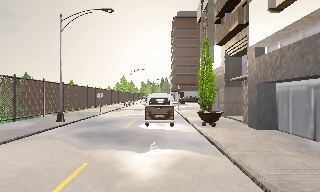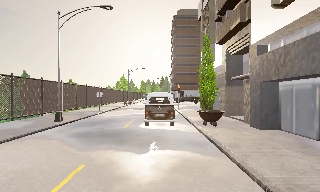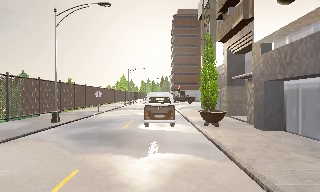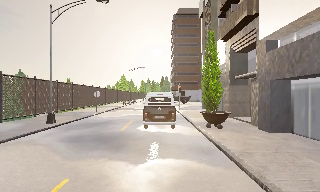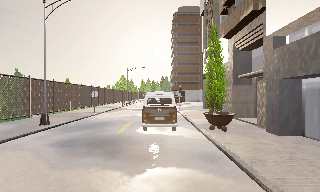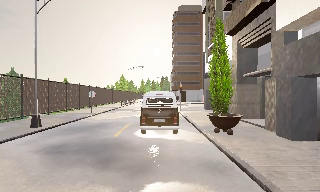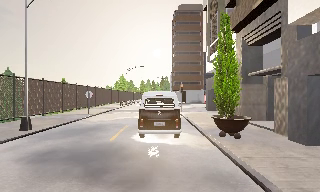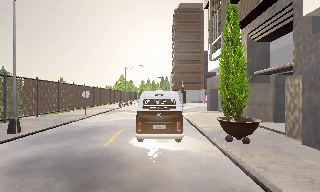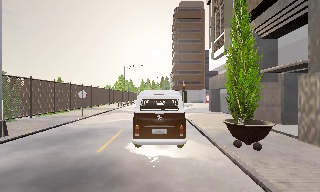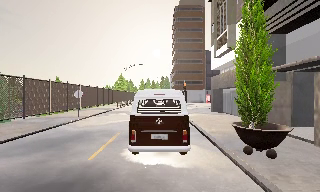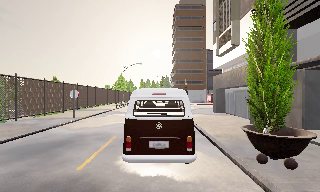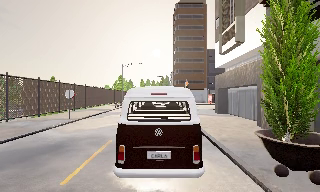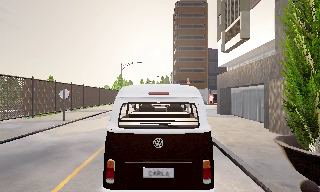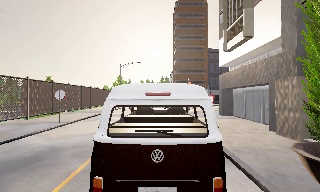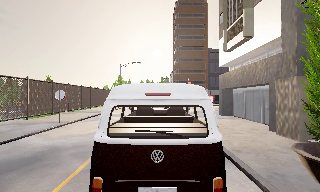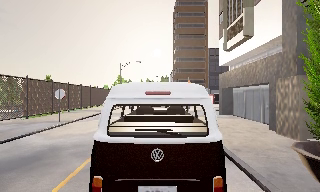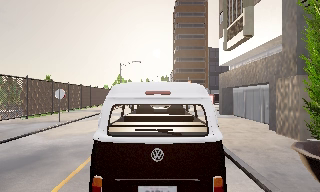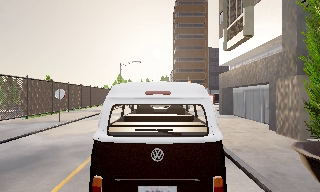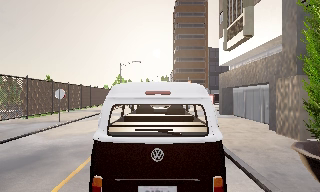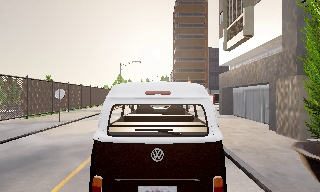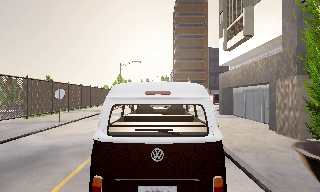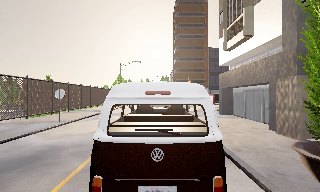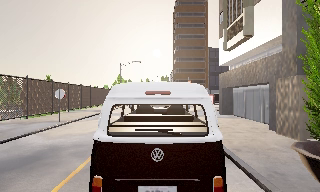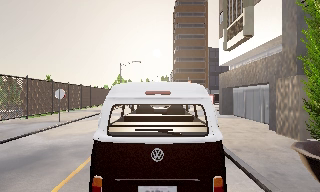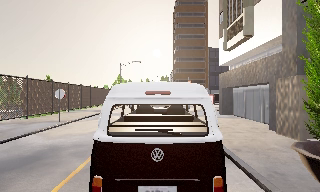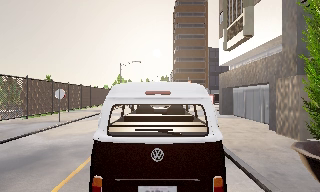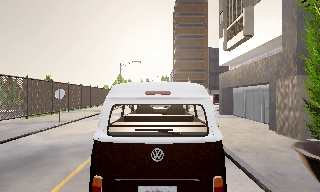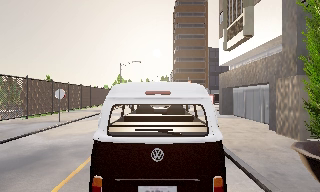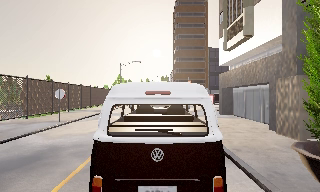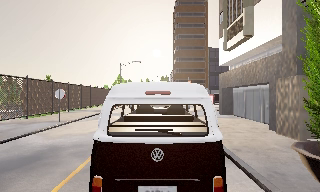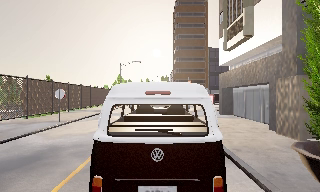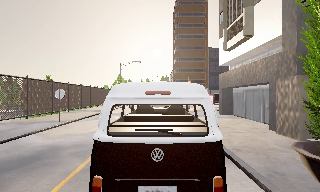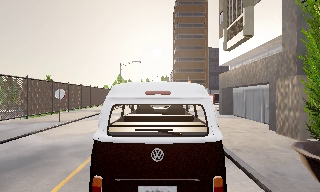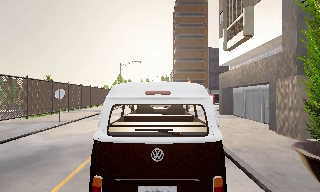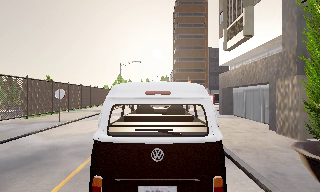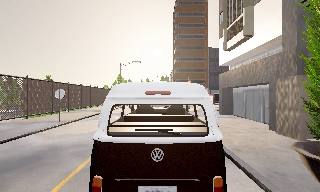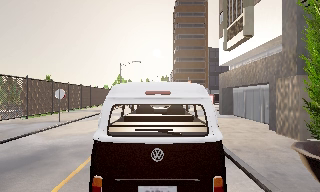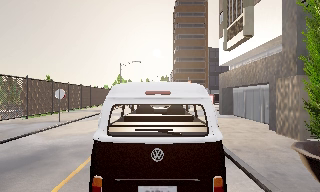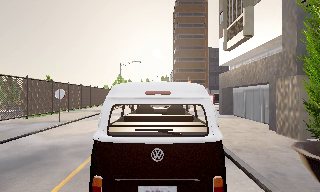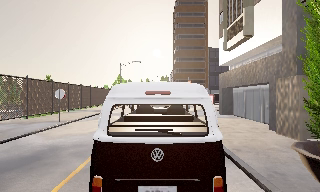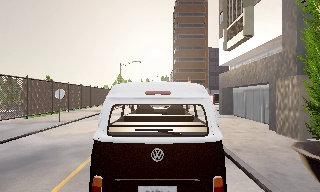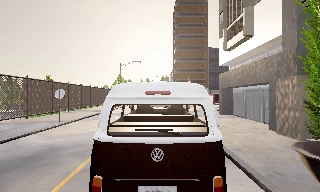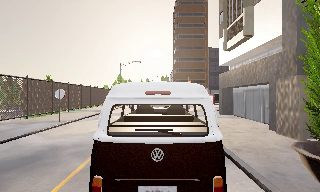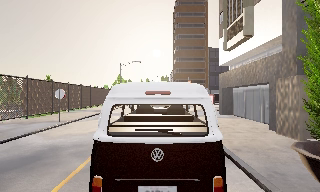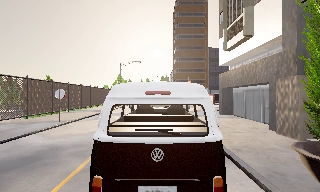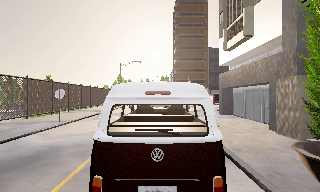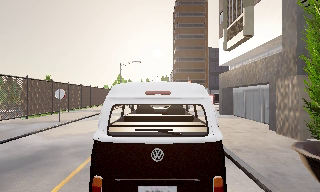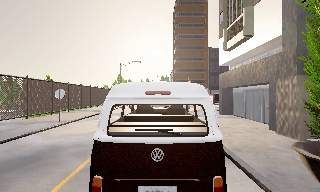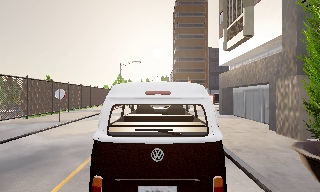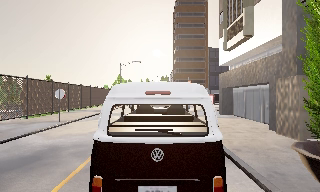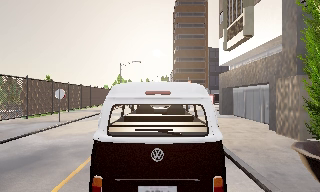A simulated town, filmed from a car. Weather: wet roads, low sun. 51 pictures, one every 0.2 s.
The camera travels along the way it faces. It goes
forward.
0.0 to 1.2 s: The camera travels forward, about 3 m, so what stands in front looms larger. It gains speed.
1.2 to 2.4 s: The camera travels forward, about 4 m, so what stands in front looms larger.
2.4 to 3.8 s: The camera shifts only a little, or ends up much as it began.
3.8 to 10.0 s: The camera keeps its place and its aim.
The film runs forward here.
